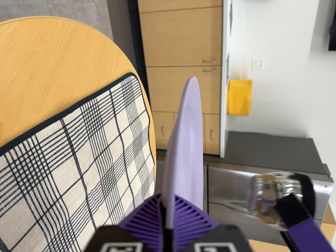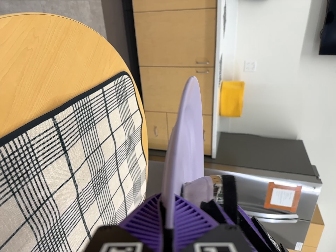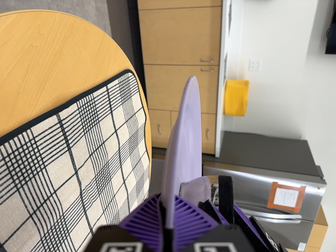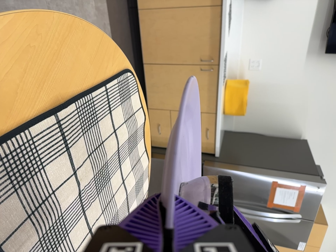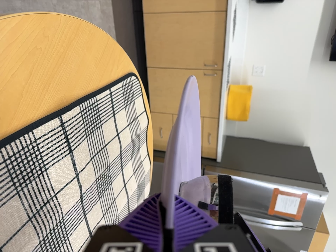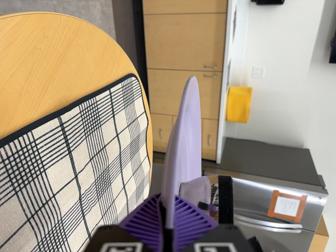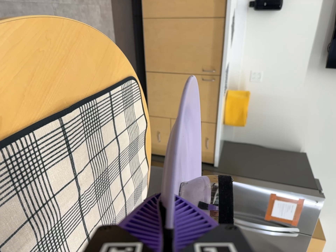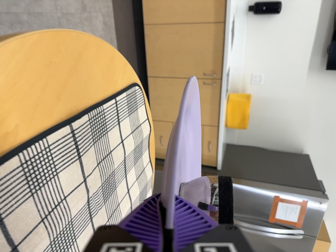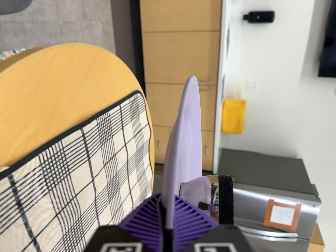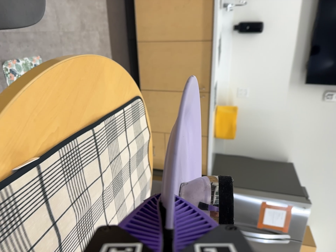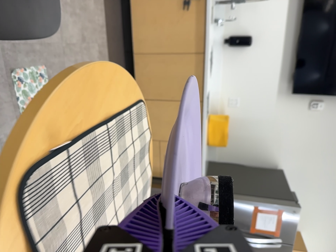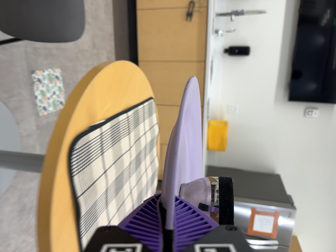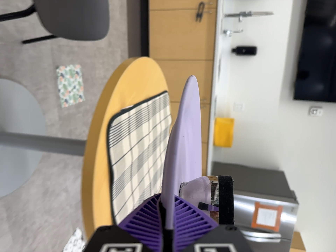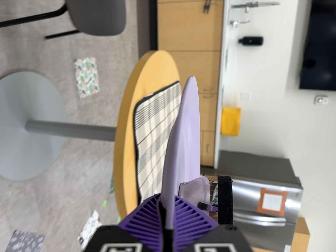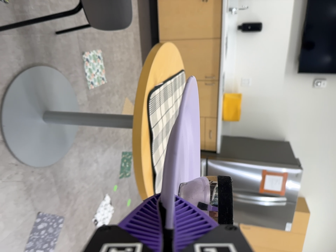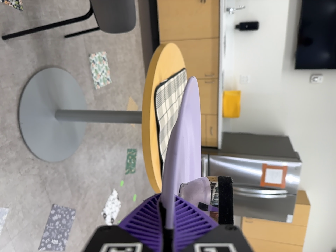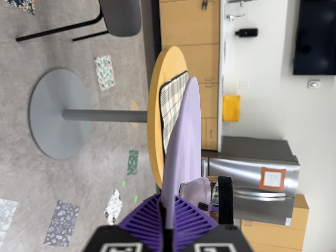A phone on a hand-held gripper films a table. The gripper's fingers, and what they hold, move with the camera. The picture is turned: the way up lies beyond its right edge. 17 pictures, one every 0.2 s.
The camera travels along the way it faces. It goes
backward.
0.0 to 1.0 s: The camera shifts only a little, or ends up much as it began.
1.0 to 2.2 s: The camera travels backward, about 40 cm, so what stands in front gets smaller. Its aim tips toward the top of its view by about 10 degrees.
2.2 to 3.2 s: The camera travels backward, about 50 cm, so what stands in front gets smaller.
The film runs backward here.
